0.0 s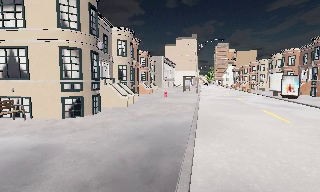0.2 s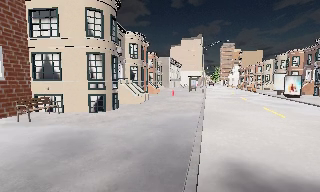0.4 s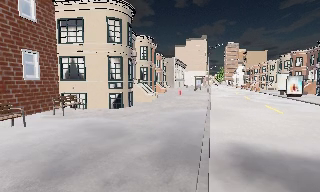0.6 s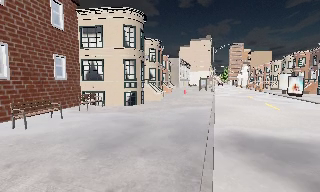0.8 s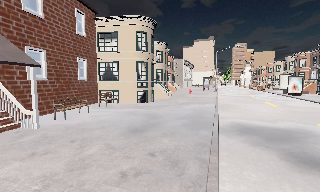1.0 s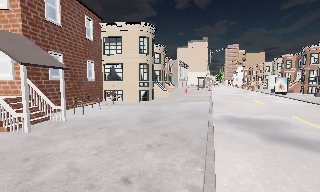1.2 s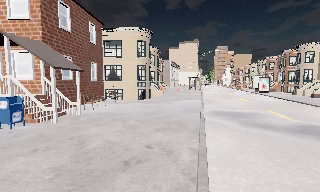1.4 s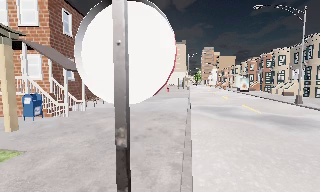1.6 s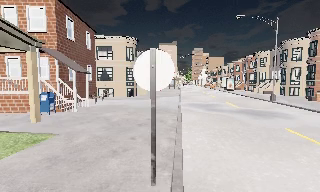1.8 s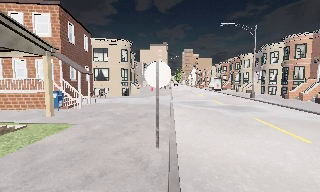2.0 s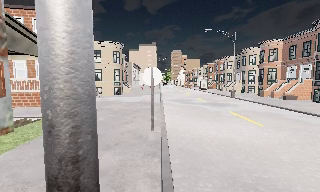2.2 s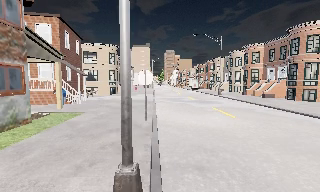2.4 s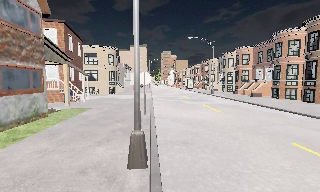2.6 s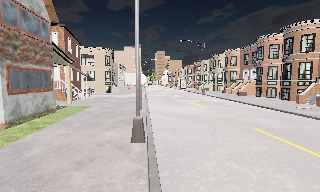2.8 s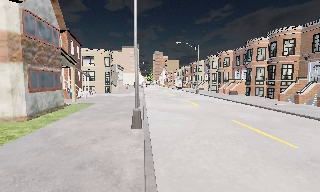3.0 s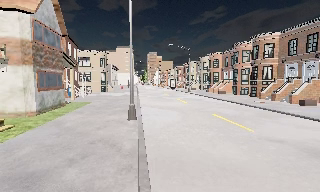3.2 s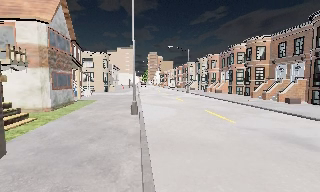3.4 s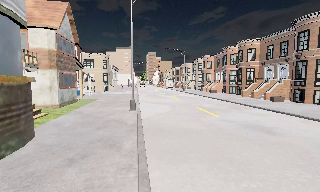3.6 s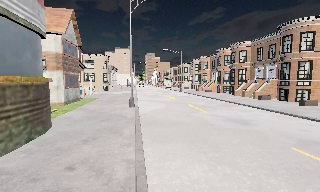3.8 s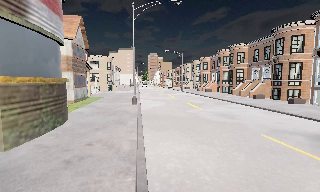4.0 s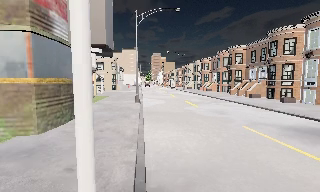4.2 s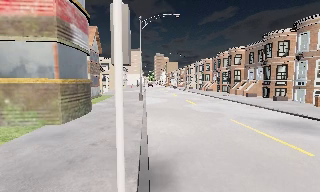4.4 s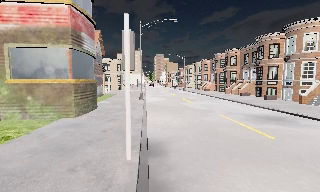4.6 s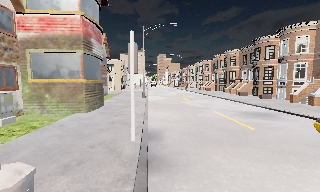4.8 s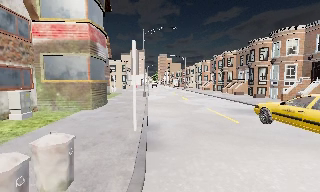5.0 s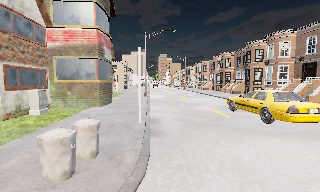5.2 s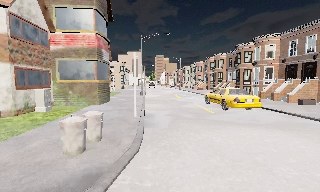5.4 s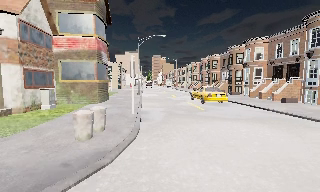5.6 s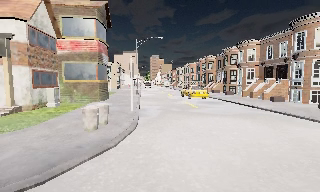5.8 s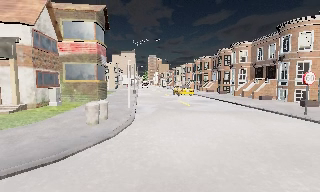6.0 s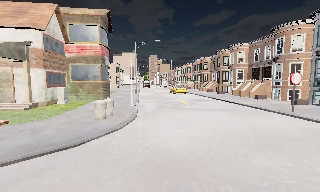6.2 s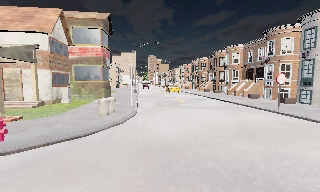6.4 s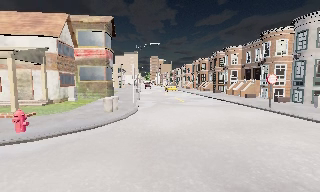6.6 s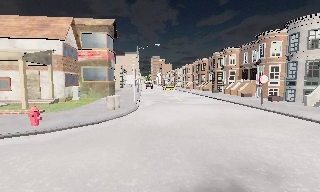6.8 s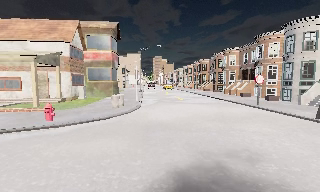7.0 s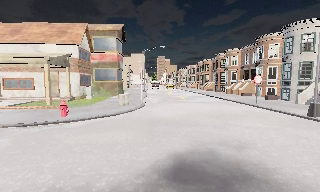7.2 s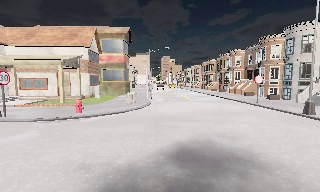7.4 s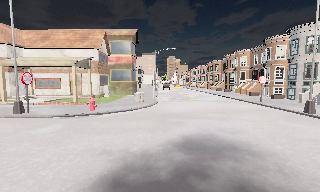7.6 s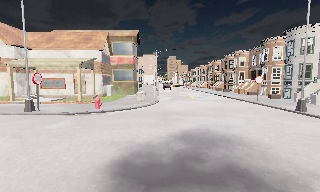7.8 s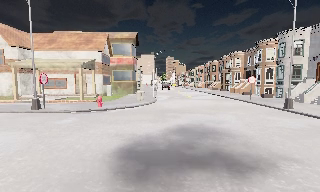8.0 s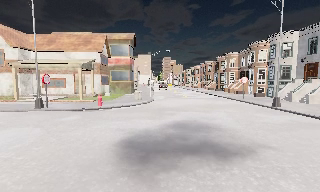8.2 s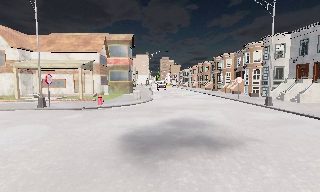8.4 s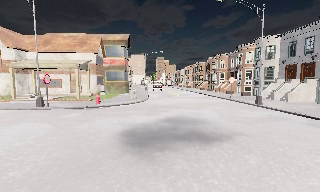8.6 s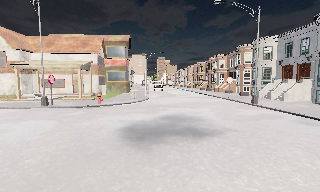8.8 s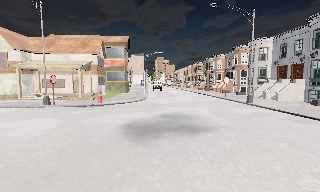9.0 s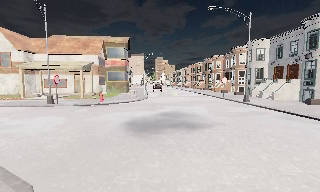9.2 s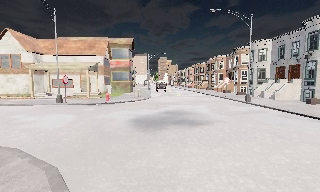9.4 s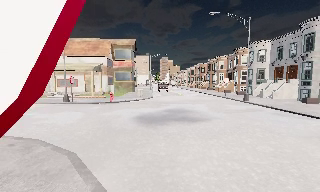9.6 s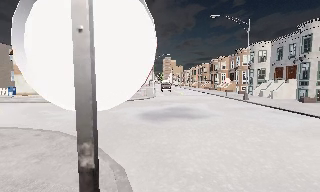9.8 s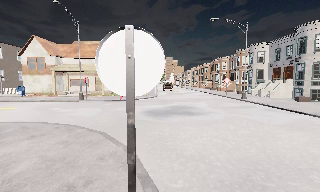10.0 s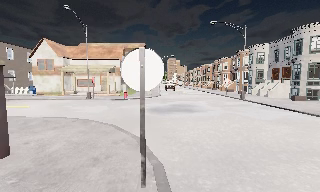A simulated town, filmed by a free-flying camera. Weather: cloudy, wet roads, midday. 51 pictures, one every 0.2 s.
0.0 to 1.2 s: The camera travels backward, about 8 m, so what stands in front gets smaller.
1.2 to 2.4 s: The camera pans to its right, which is clockwise from overhead, by about 20 degrees. It travels backward, about 9 m, so what stands in front gets smaller.
2.4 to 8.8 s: The camera travels backward, about 30 m, so what stands in front gets smaller. It loses speed.
8.8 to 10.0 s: The camera travels backward, about 4 m, so what stands in front gets smaller. It gains speed.
The film runs forward here.
